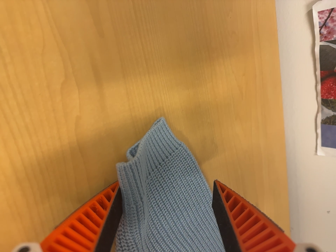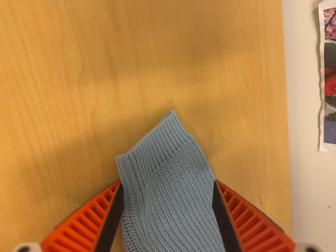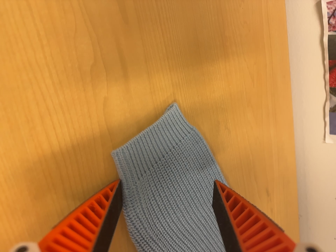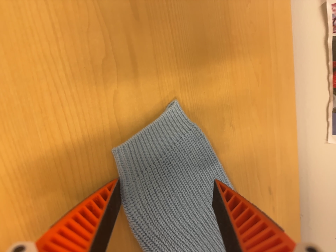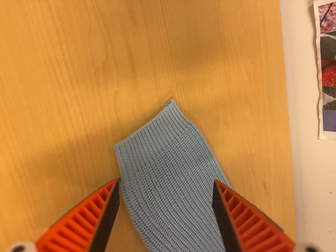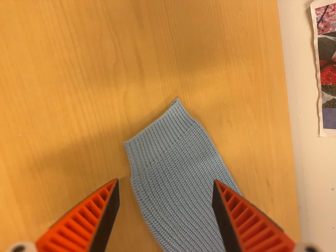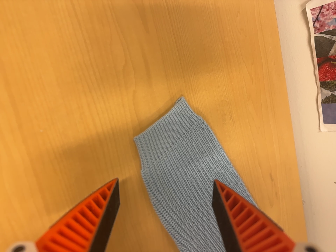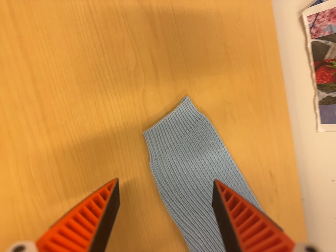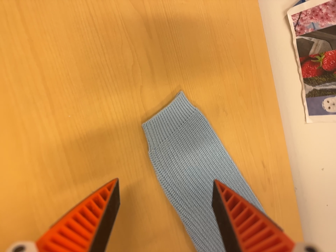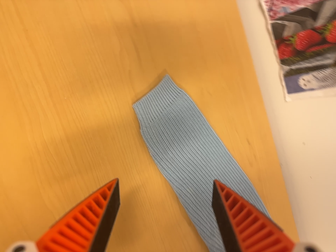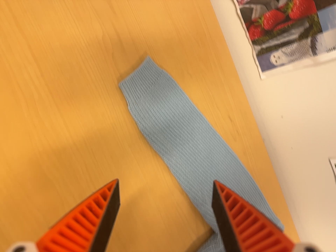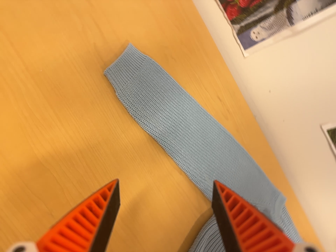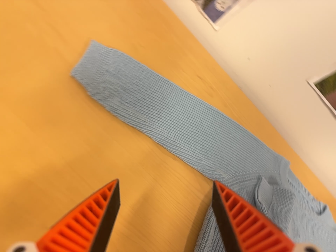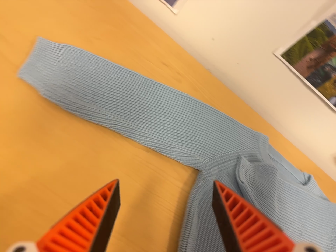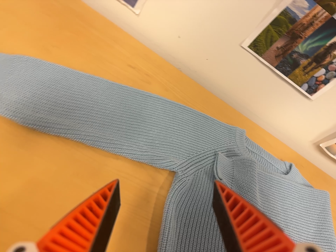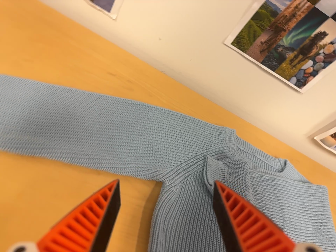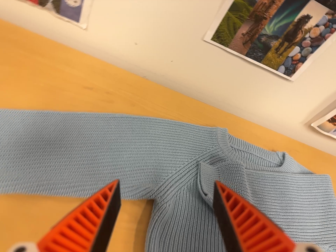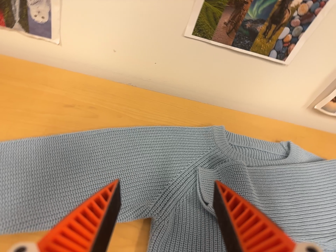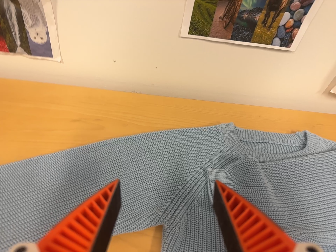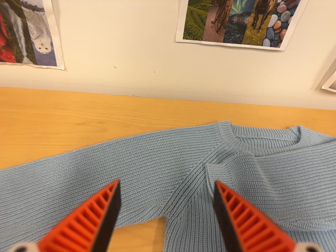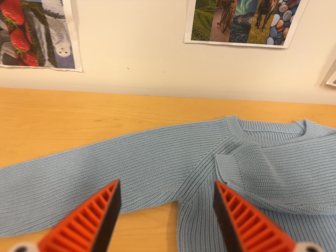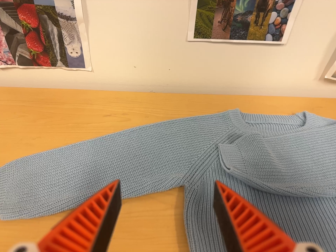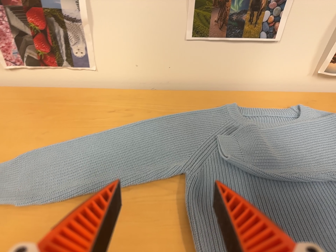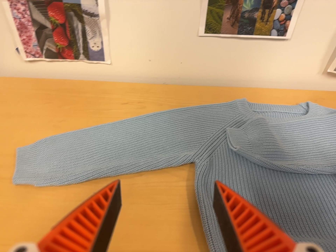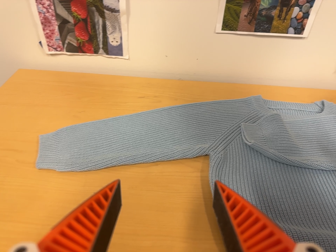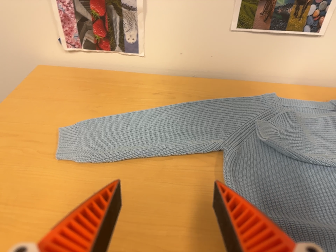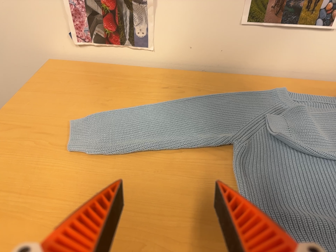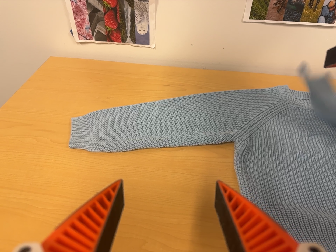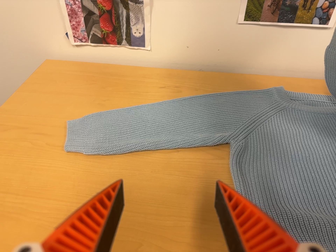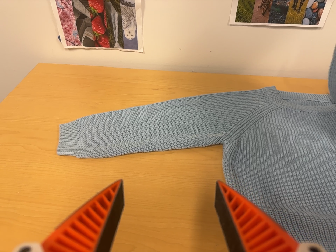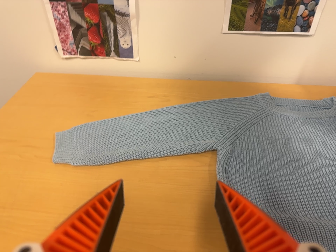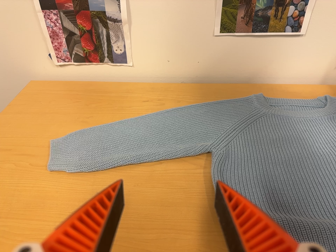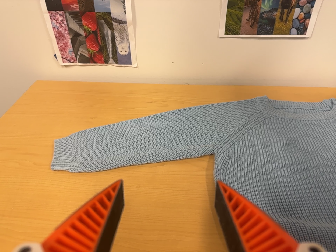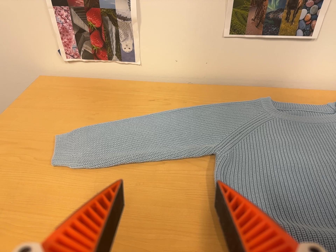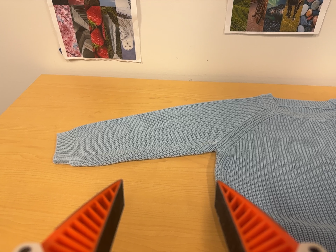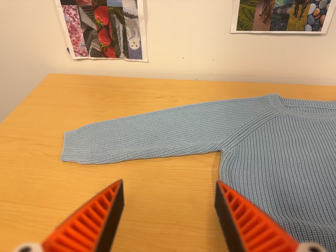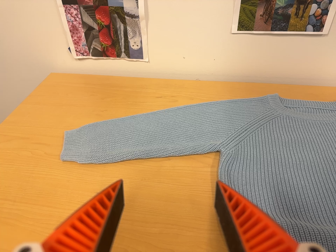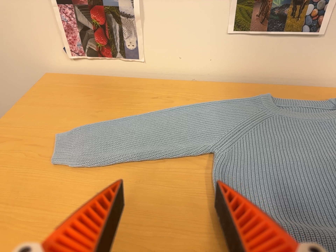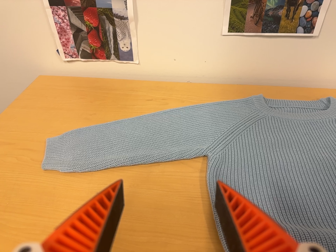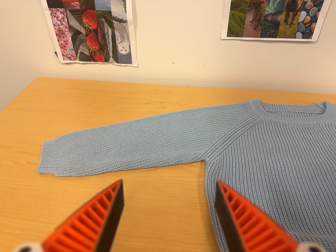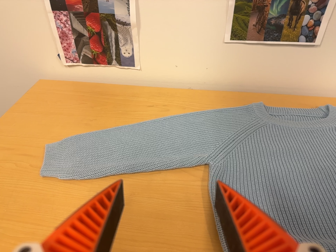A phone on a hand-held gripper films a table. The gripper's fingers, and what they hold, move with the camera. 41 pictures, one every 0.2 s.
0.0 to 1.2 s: The camera travels backward and toward the bottom of its view, about 9 cm, so what stands in front gets smaller.
1.2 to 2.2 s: The camera travels toward the bottom of its view and backward, about 18 cm, so close, fixed things drift upward. It rolls about its line of sight by about 20 degrees, and the scene rotates counterclockwise.
2.2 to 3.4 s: The camera travels to its right and forward, about 20 cm, so close, fixed things drift to the left. It rolls about its line of sight by about 45 degrees, and the scene rotates counterclockwise.
3.4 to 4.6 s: The camera swings to its left by about 10 degrees, and the scene slides to the right. It travels backward and toward the bottom of its view, about 16 cm, so what stands in front gets smaller. It rolls about its line of sight by about 10 degrees, and the scene rotates counterclockwise.
4.6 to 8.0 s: The camera shifts only a little, or ends up much as it began.
The film runs backward here.
